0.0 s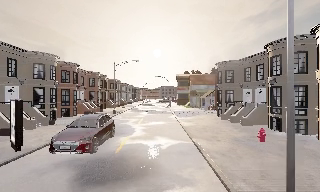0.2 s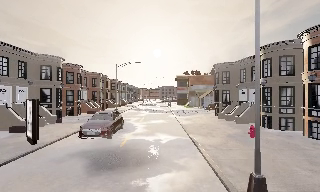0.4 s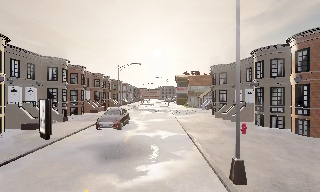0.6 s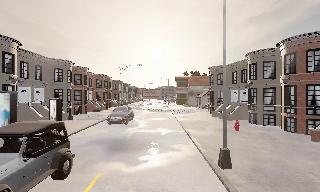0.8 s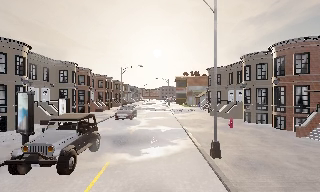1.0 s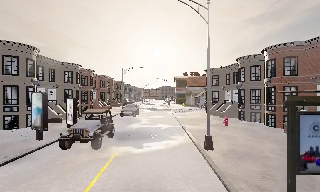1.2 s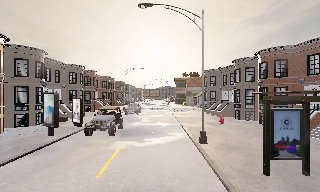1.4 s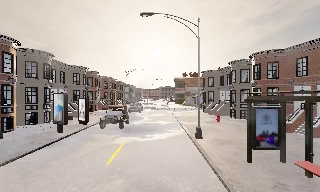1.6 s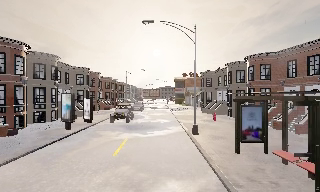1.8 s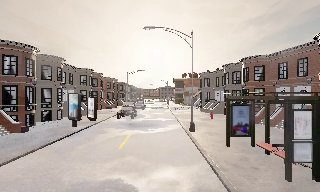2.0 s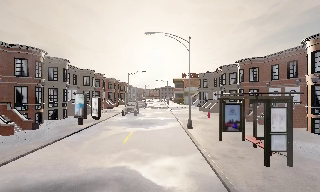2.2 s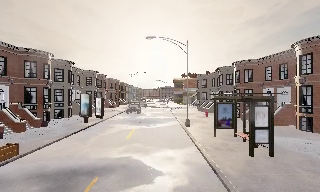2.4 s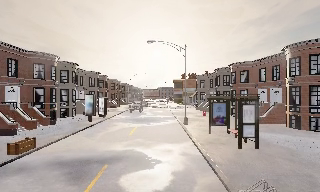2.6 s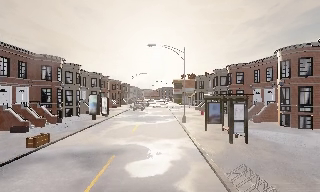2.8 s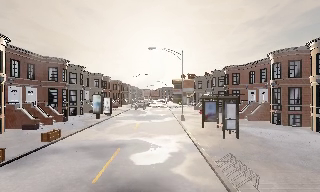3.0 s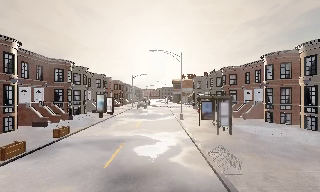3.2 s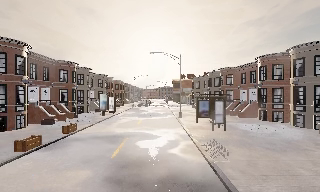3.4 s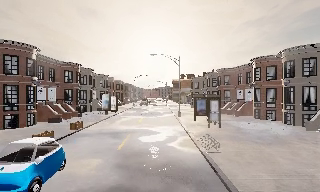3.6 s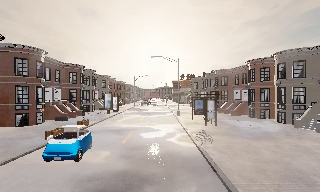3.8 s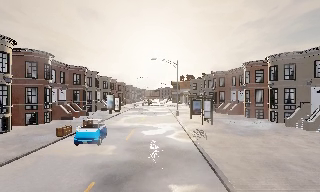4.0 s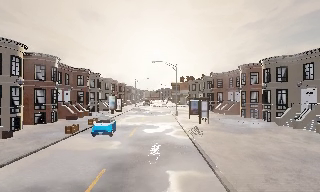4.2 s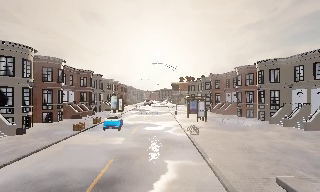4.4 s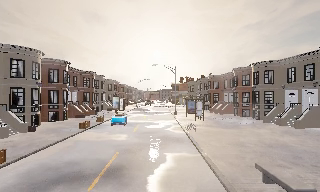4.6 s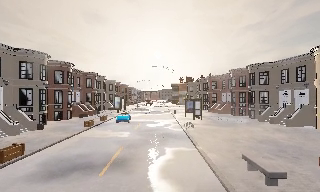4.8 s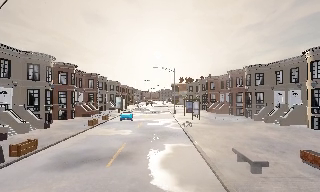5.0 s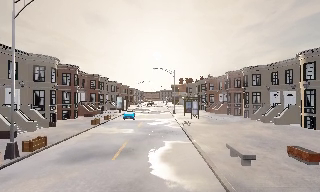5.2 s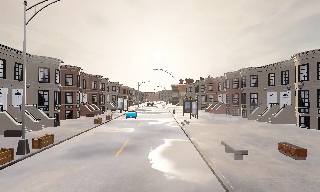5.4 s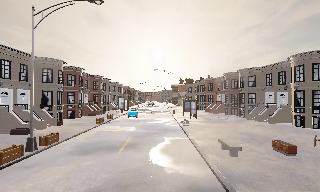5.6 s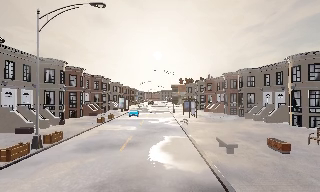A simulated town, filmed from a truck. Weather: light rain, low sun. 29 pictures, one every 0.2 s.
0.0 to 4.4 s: The camera travels backward, about 20 m, so what stands in front gets smaller.
4.4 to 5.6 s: The camera travels backward, about 3.5 m, so what stands in front gets smaller. It loses speed.
The film runs backward here.
